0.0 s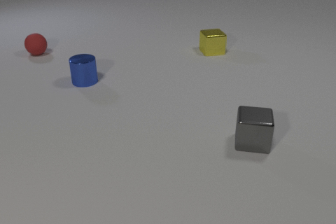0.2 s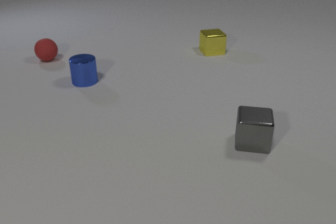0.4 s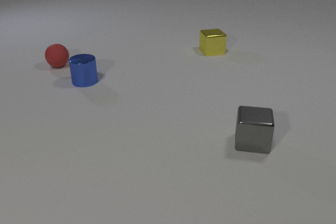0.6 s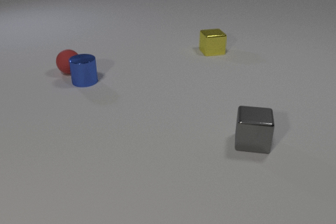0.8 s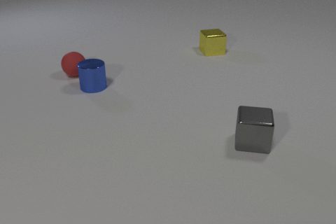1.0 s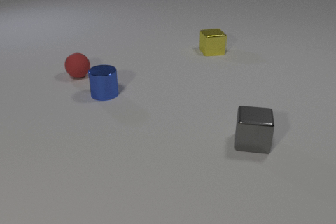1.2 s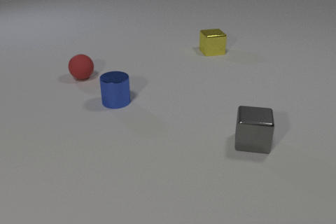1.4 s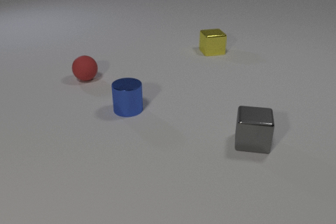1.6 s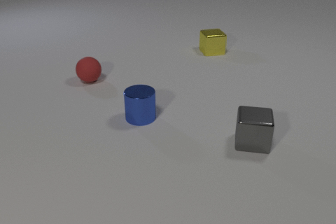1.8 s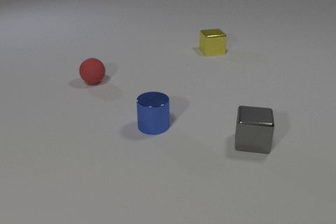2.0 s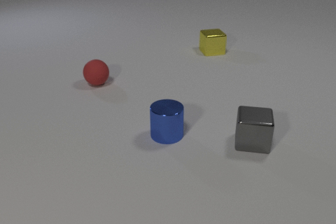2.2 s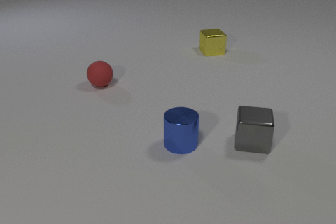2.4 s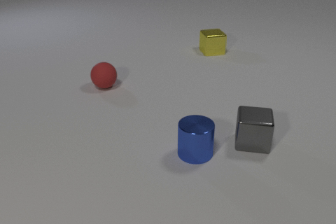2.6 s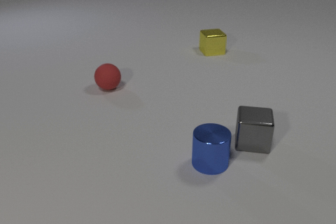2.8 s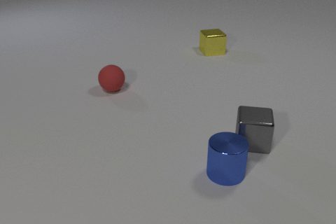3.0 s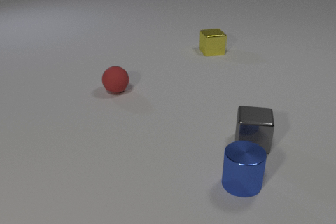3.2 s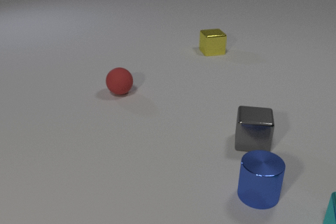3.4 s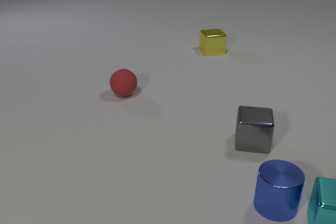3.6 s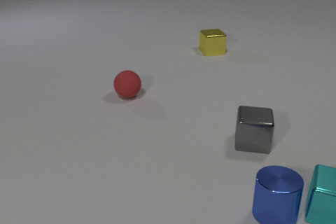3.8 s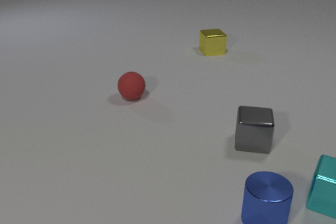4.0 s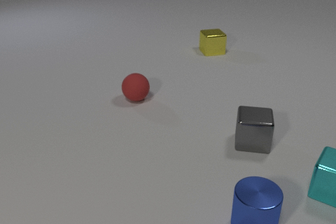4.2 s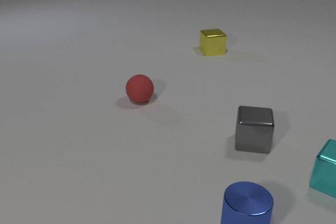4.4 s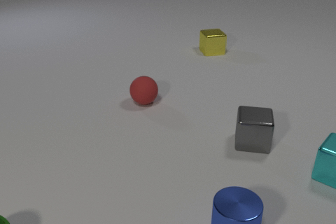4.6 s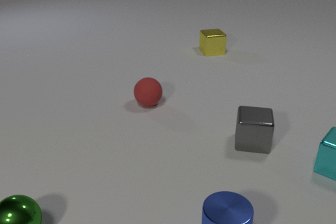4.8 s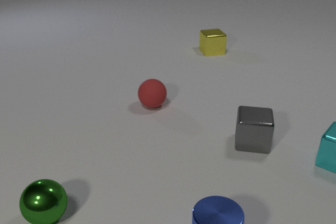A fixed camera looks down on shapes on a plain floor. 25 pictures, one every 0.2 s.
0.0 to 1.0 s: The red rubber sphere rolls toward the camera and to the right. The blue metal cylinder slides toward the camera and to the right. The red rubber sphere and the blue metal cylinder collide.
1.0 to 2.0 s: The red rubber sphere rolls toward the camera and to the right. The blue metal cylinder slides toward the camera and to the right.
2.0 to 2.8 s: The red rubber sphere rolls toward the camera and to the right. The blue metal cylinder slides toward the camera and to the right.
2.8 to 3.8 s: The red rubber sphere rolls toward the camera and to the right. The blue metal cylinder slides toward the camera and to the right. The cyan metal cube comes in at the right edge, slides away from the camera and to the left. The blue metal cylinder and the cyan metal cube collide.
3.8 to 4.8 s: The red rubber sphere rolls to the right and toward the camera. The blue metal cylinder slides toward the camera and to the left. The green metal sphere comes in at the bottom edge, rolls to the right and away from the camera. The cyan metal cube slides away from the camera.
What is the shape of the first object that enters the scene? cube.
What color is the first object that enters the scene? cyan.
What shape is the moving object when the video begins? sphere.
